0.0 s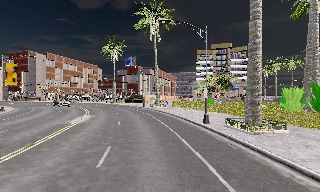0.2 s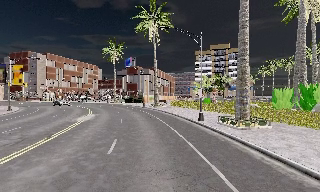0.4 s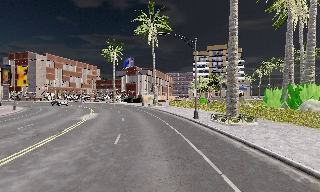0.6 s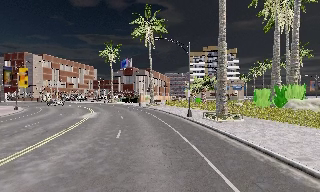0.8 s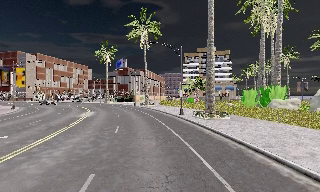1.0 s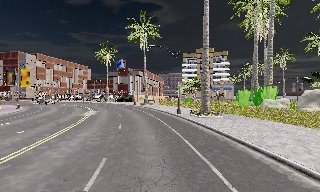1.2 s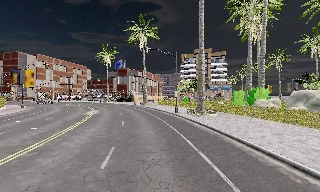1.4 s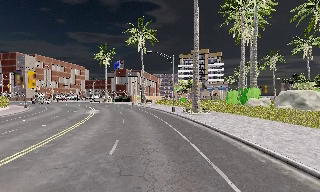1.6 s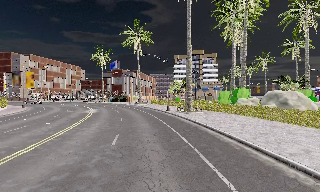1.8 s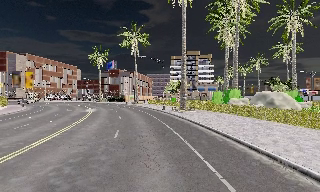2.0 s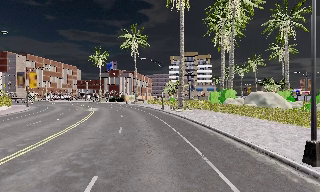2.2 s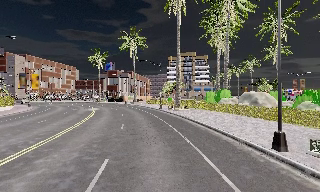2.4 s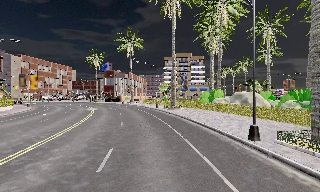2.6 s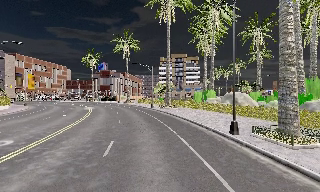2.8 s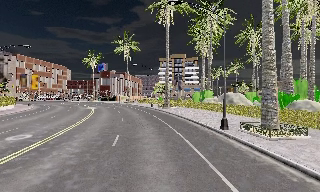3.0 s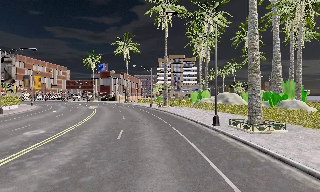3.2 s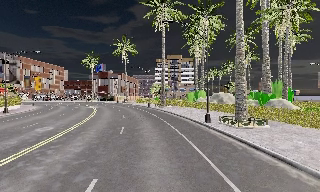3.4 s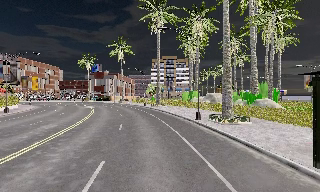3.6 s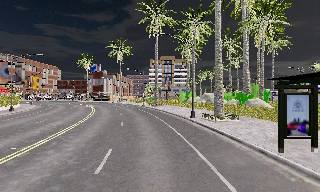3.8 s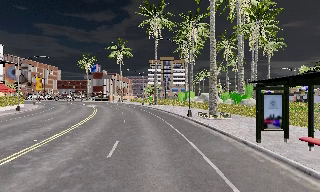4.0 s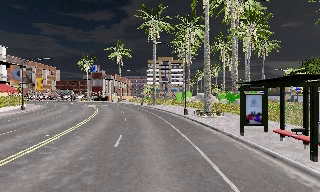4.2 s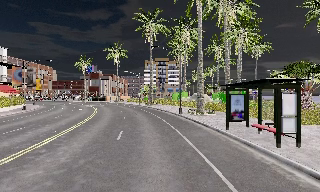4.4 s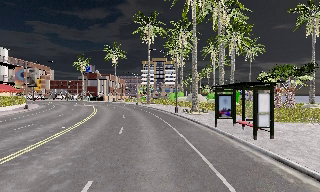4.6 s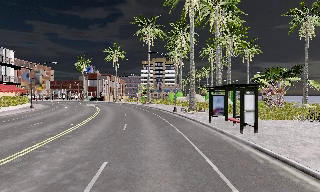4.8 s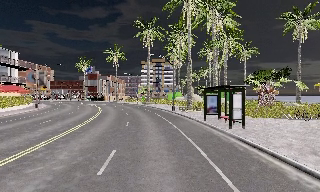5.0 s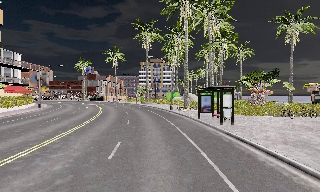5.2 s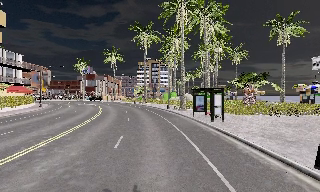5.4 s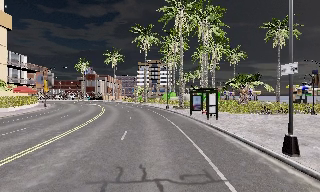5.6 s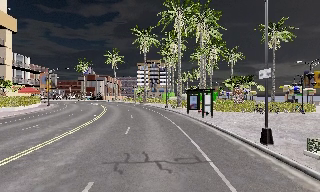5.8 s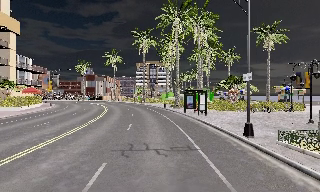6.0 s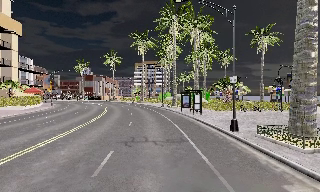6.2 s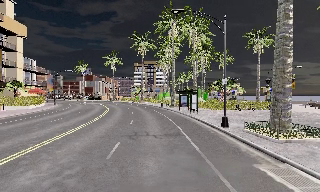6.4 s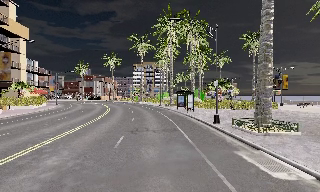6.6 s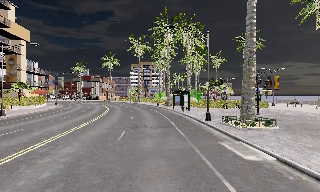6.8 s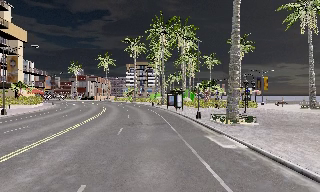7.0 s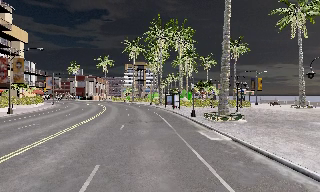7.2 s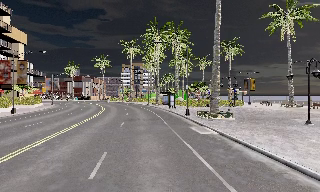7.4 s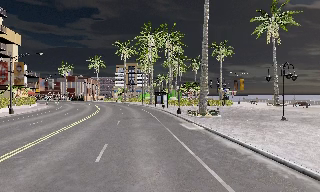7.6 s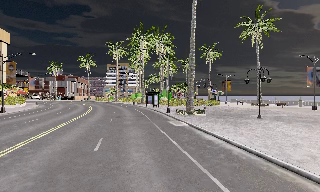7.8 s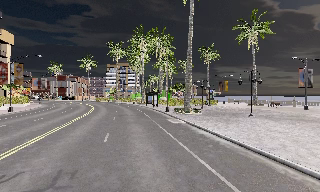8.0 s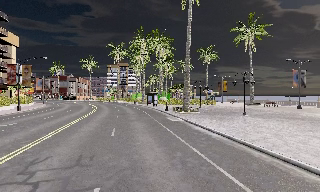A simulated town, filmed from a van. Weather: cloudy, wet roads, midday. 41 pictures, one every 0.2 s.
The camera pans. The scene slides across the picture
to the left.
The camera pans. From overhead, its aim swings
clockwise.
0.0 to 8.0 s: The camera swings to its right by about 30 degrees, and the scene slides to the left. It travels backward, about 50 m.
The film runs backward here.
